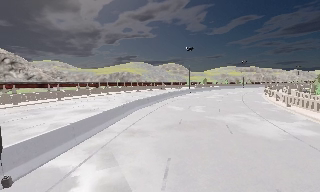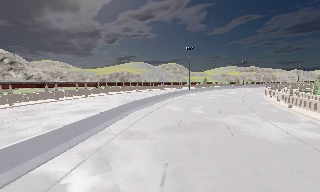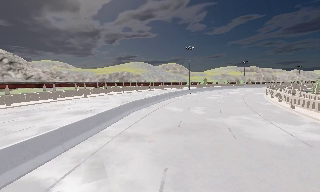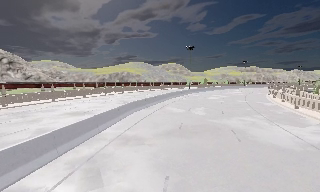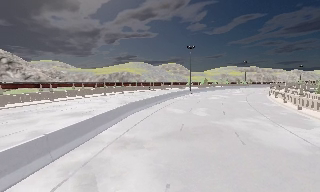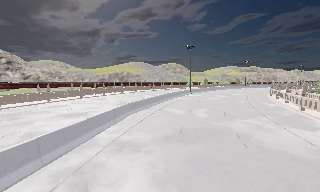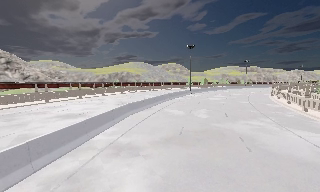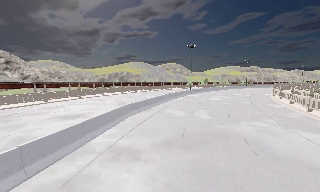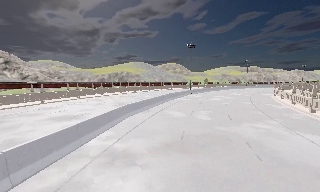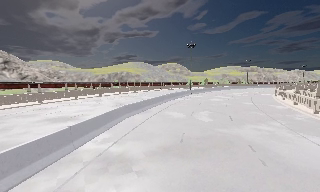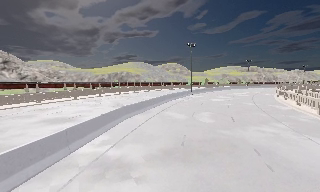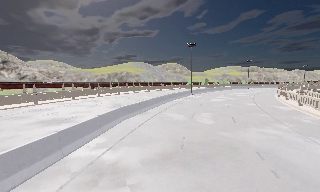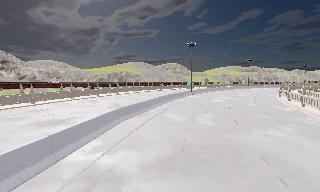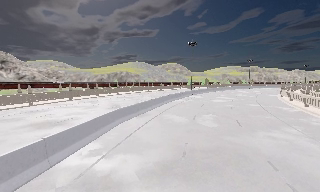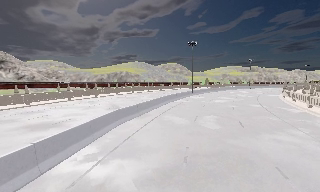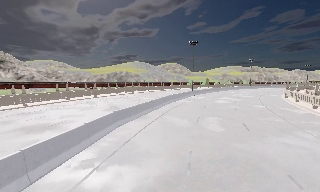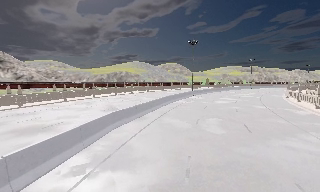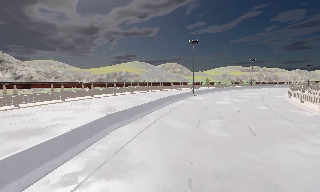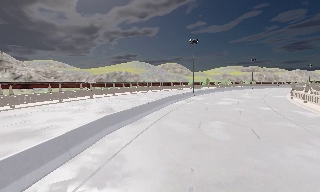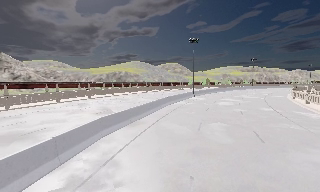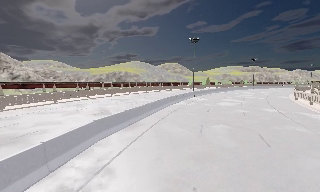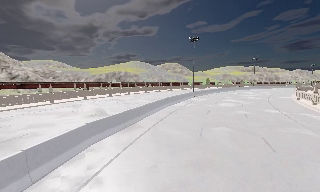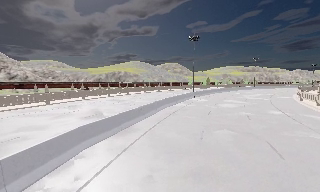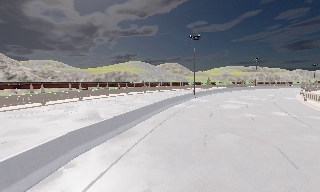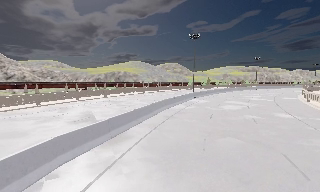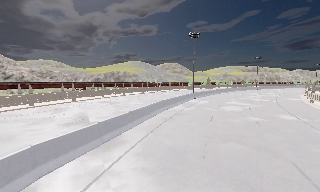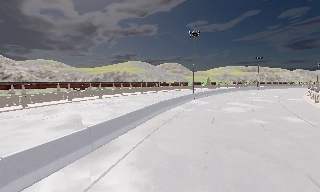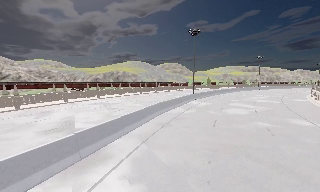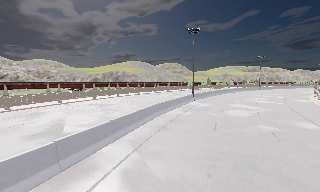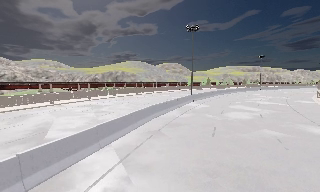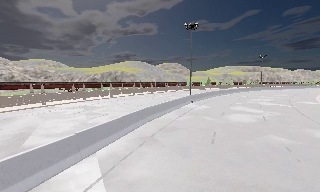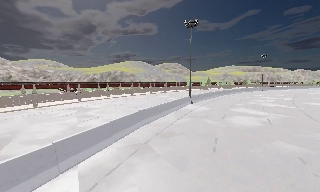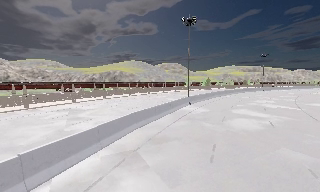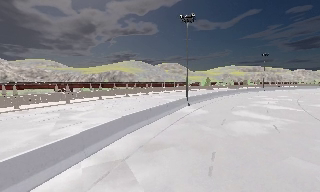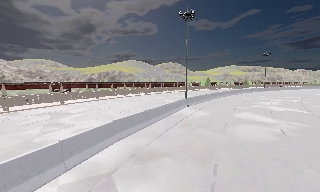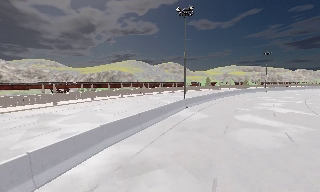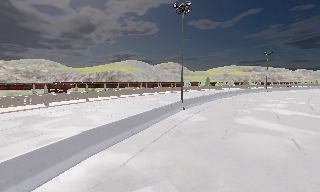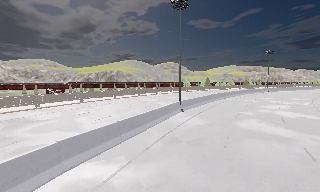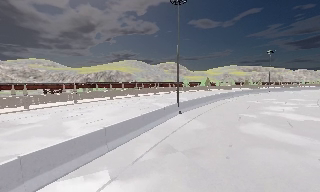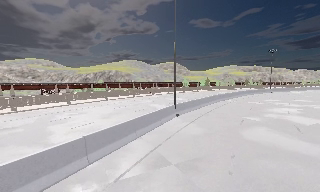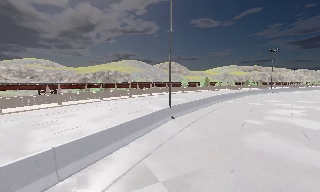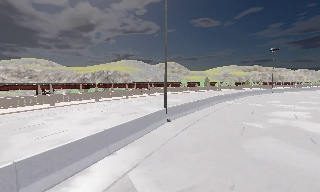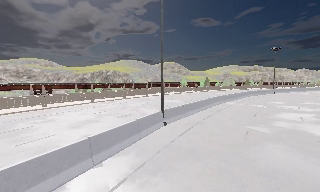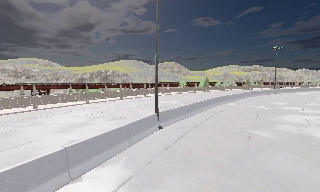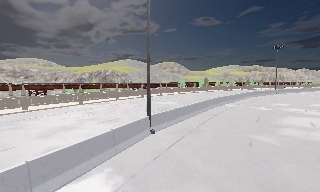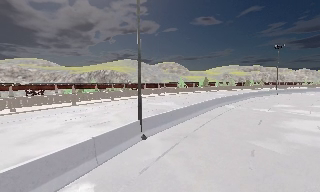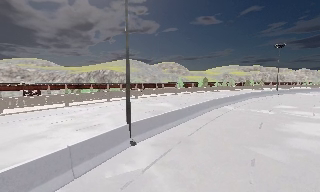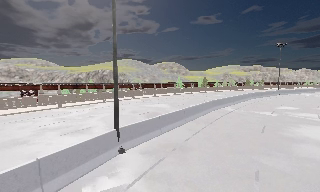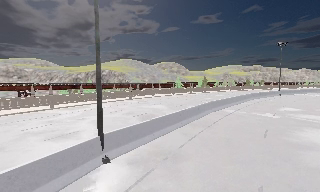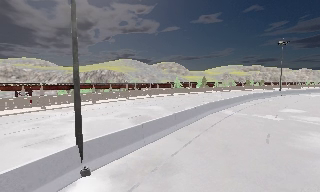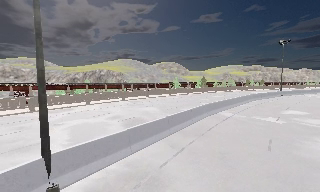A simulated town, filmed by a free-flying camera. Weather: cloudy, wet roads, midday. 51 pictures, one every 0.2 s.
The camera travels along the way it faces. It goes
forward.
0.0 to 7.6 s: The camera travels forward, about 25 m, so what stands in front looms larger. It gains speed.
7.6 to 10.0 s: The camera travels forward and to its right, about 13 m, so what stands in front looms larger.
The film runs forward here.
